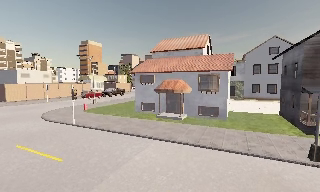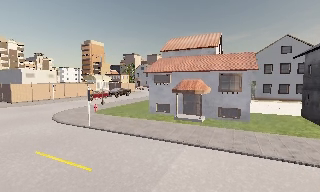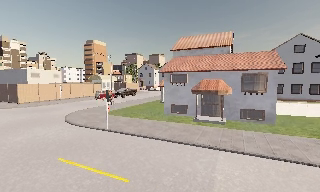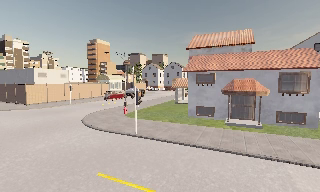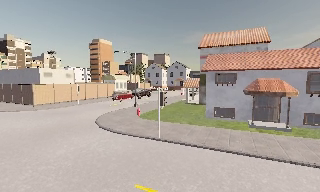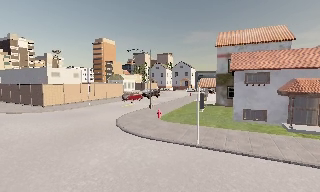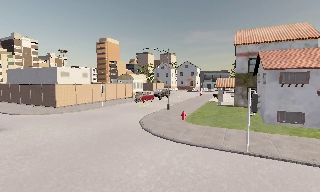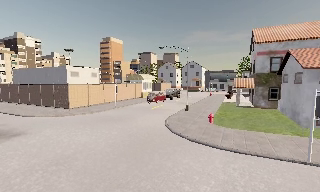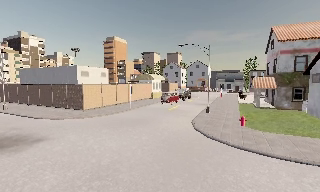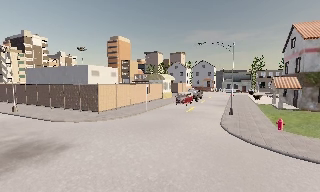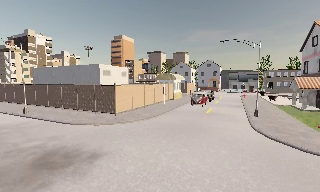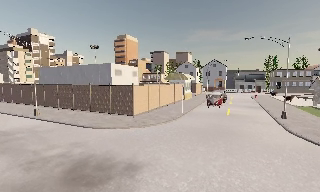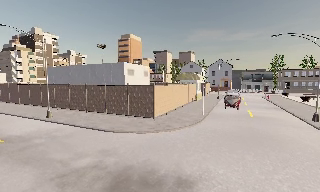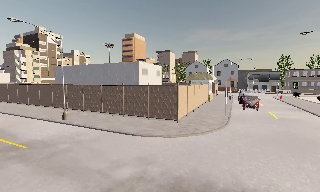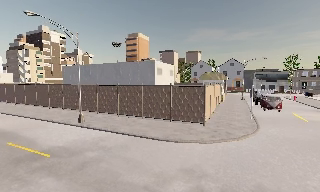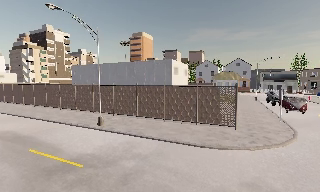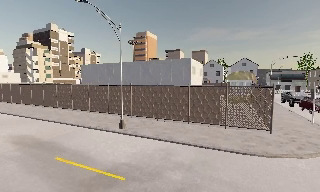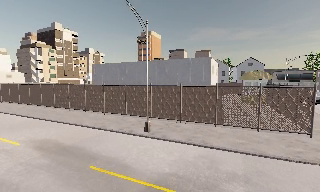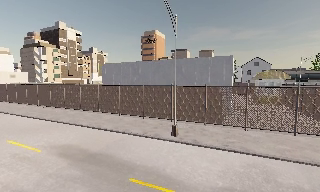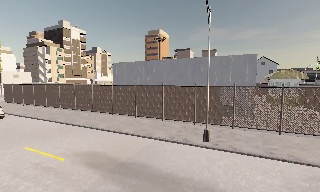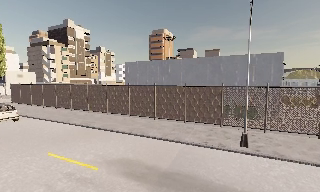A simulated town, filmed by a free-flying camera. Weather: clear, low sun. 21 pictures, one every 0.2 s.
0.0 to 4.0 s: The camera travels to its left and forward, about 45 m, so close, fixed things drift to the right.
The film runs backward here.
